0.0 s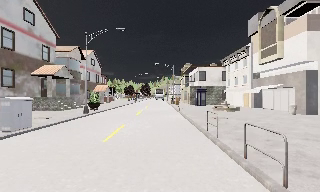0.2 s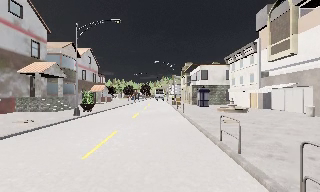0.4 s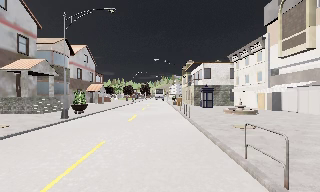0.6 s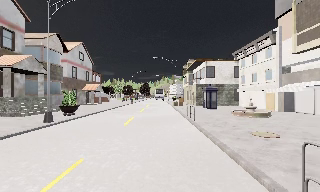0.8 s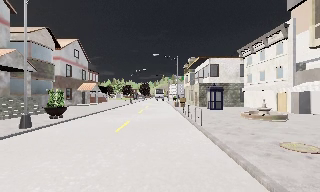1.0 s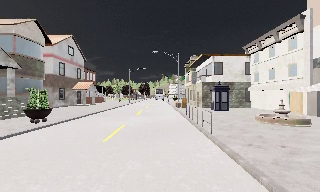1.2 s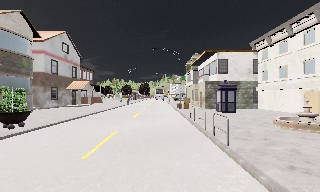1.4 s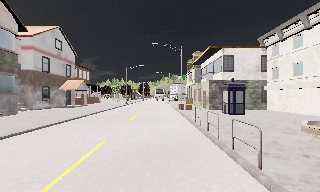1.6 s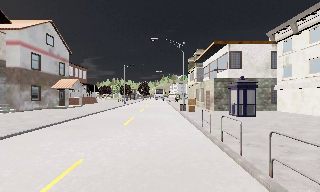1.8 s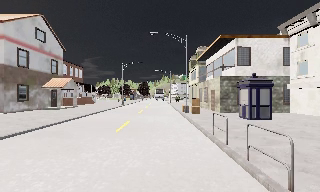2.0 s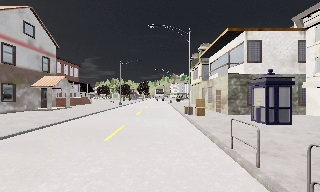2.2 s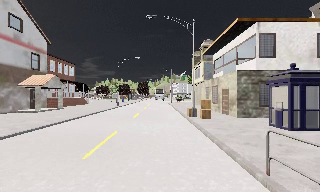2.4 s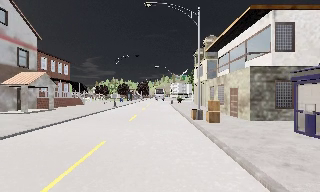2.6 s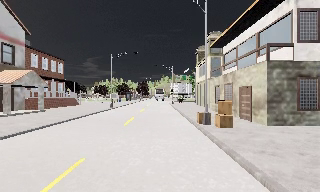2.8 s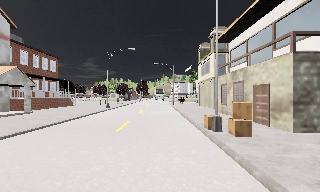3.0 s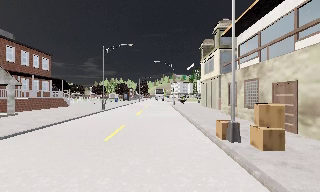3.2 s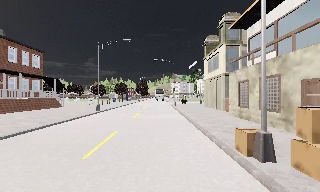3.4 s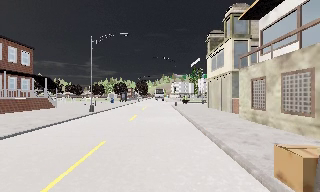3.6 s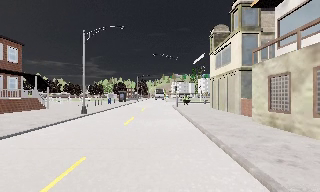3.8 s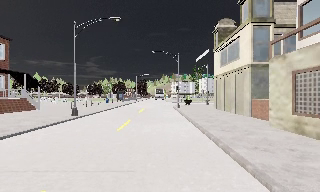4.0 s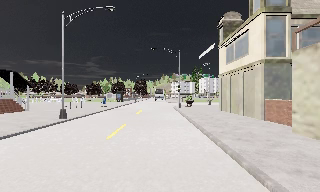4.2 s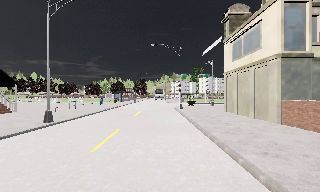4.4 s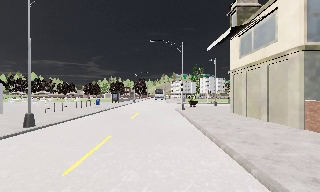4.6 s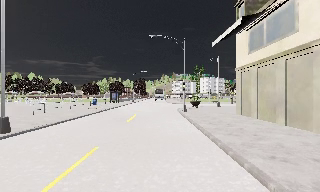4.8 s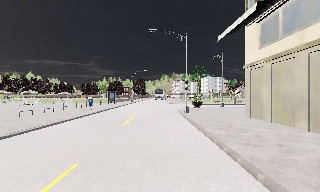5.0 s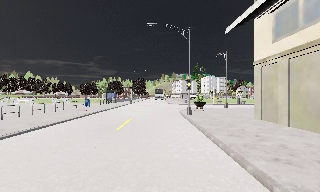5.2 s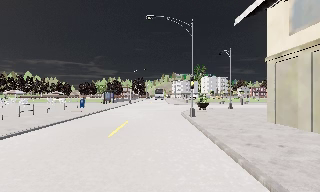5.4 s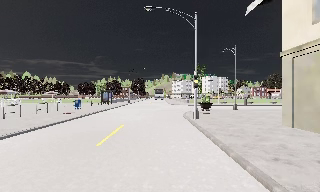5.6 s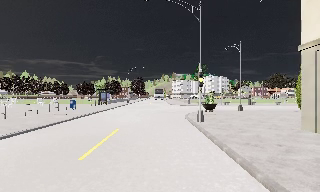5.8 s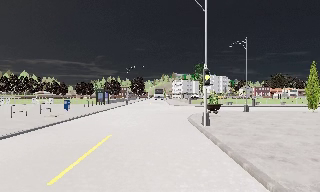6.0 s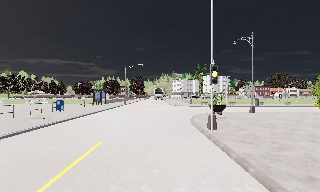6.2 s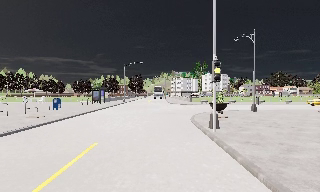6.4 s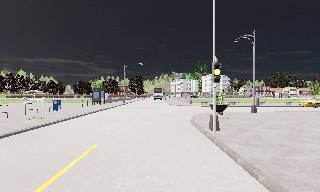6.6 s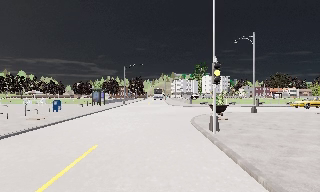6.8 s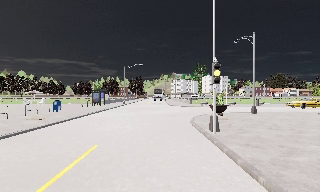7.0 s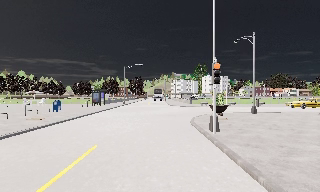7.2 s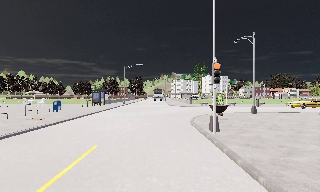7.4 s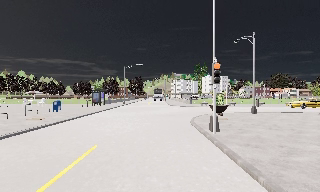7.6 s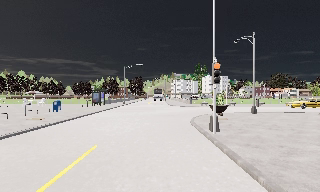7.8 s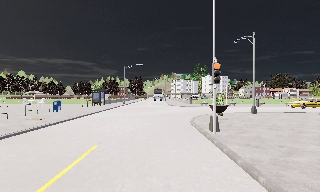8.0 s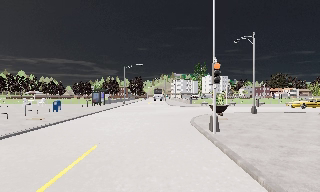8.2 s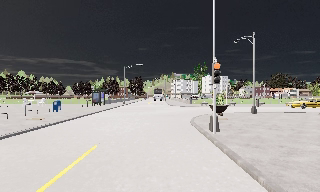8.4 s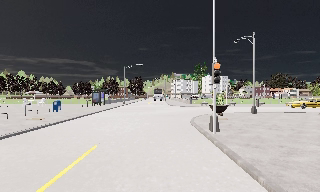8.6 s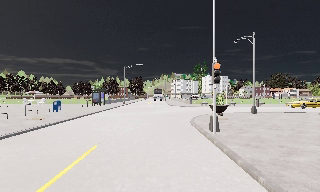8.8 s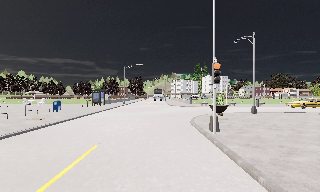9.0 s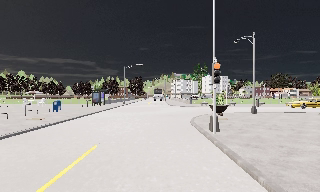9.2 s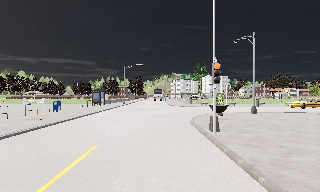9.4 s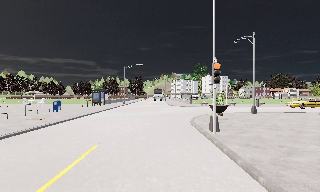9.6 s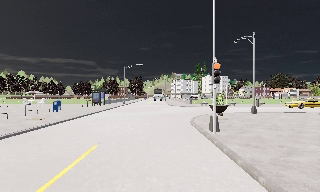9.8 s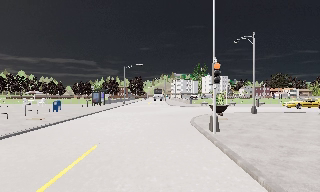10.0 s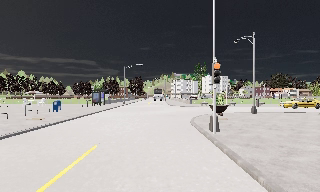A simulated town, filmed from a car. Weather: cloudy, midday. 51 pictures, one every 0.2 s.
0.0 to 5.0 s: The camera travels forward, about 40 m, so what stands in front looms larger.
5.0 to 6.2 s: The camera travels forward, about 6 m, so what stands in front looms larger. It loses speed.
6.2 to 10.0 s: The camera keeps its place and its aim.
The film runs forward here.
